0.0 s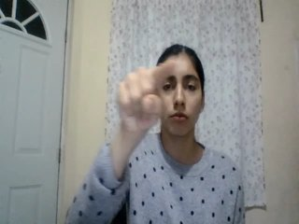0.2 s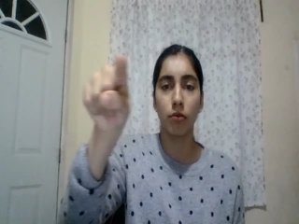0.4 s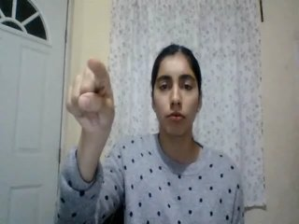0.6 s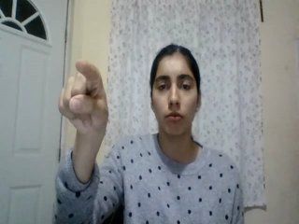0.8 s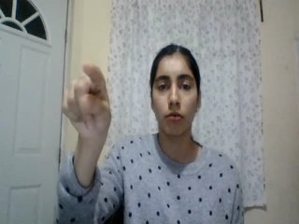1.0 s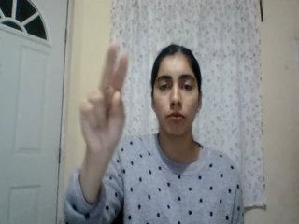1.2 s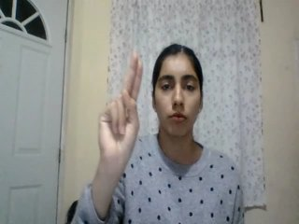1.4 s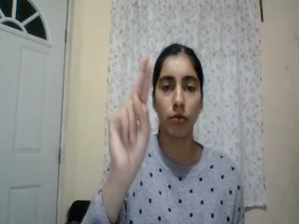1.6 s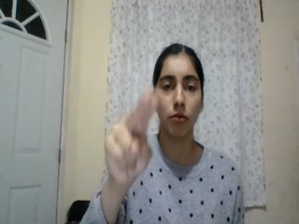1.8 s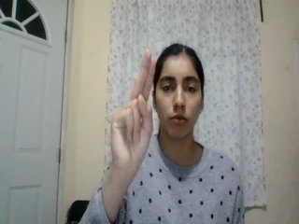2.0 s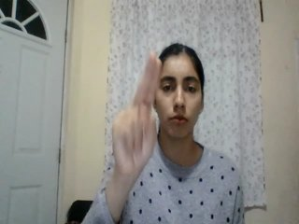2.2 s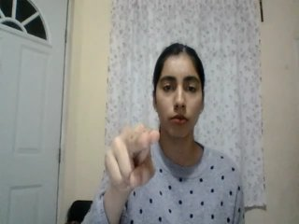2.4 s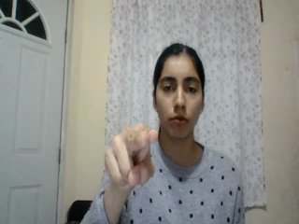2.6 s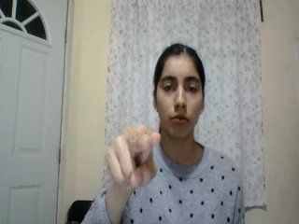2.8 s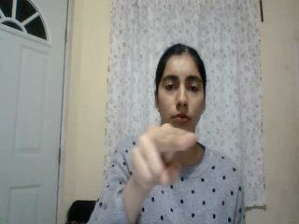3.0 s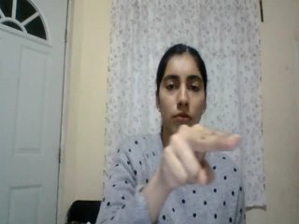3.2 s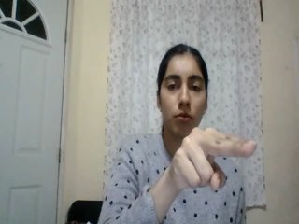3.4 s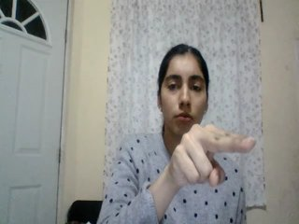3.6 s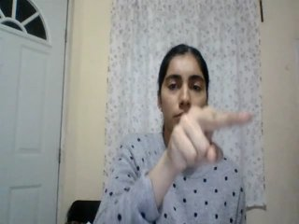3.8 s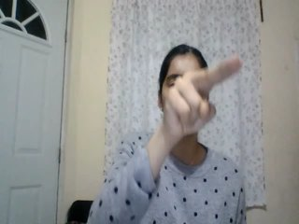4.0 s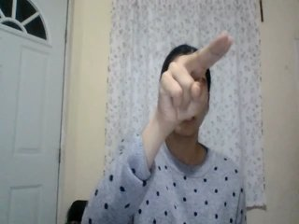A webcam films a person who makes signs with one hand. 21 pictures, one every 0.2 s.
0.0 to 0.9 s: Pointing with one finger.
1.0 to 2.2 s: Double click with two fingers.
2.3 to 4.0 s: Pointing with two fingers.
